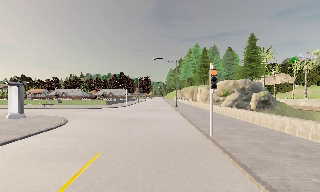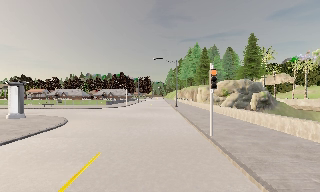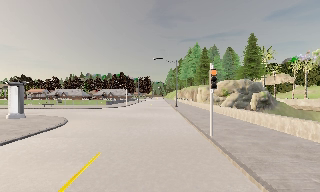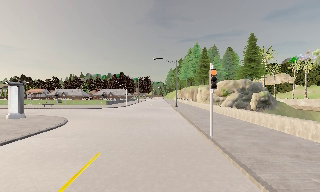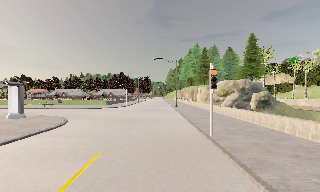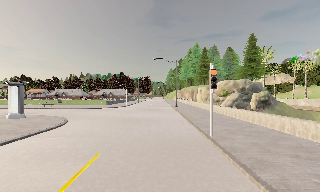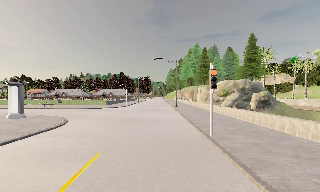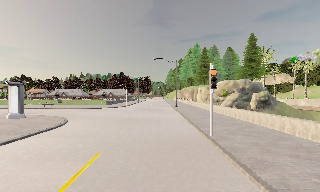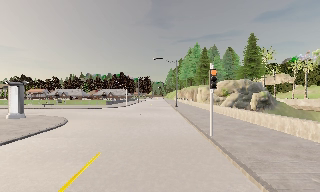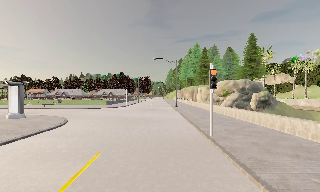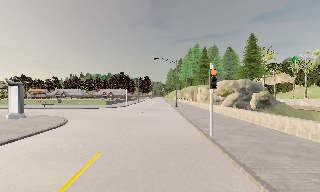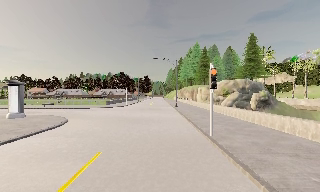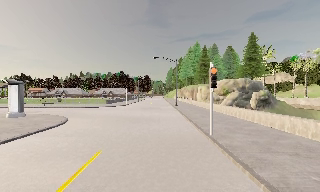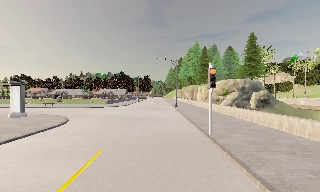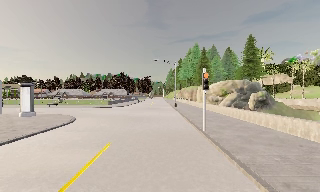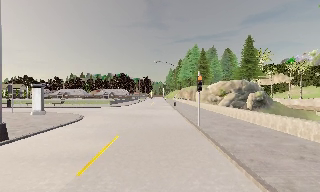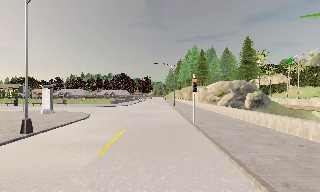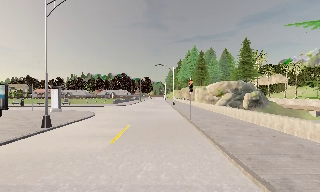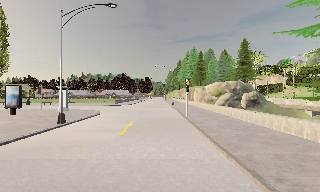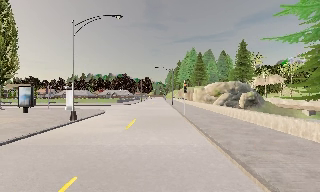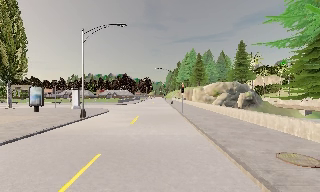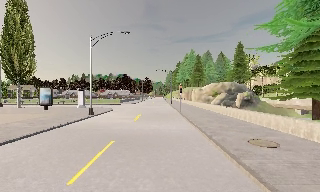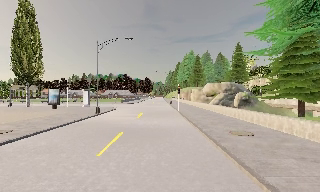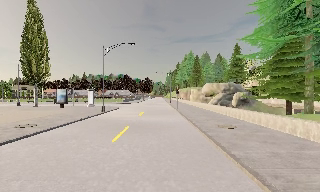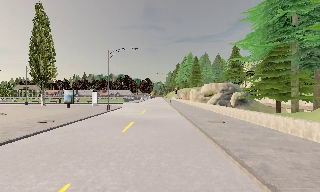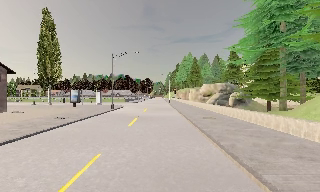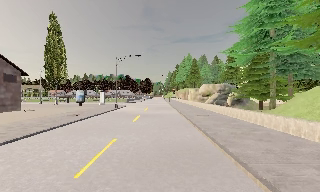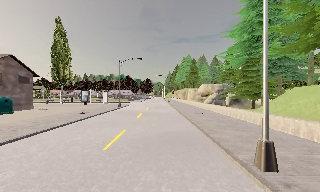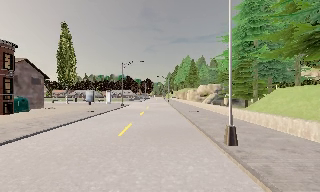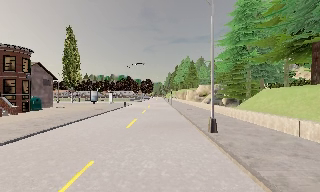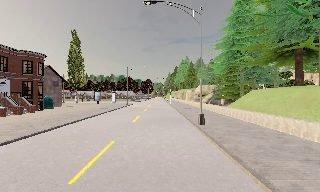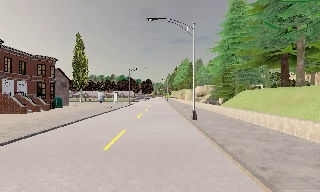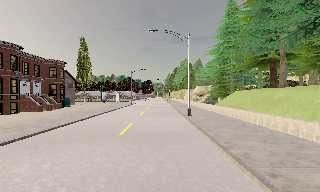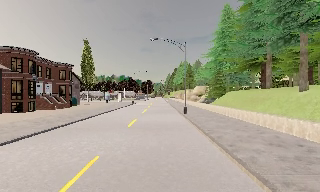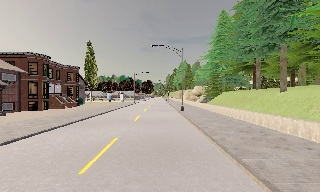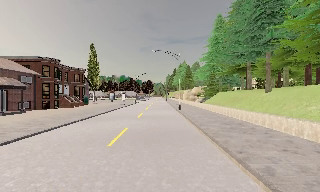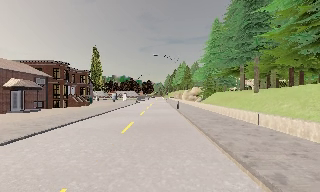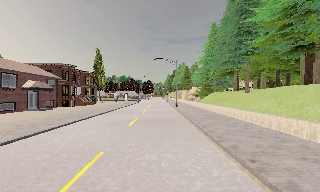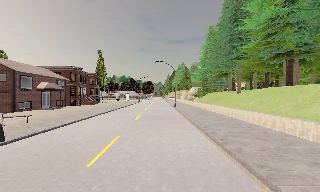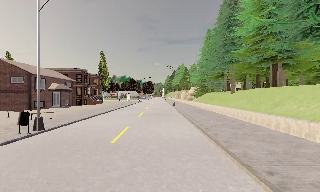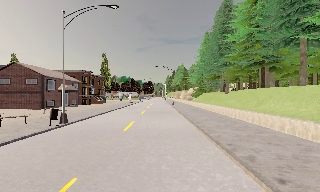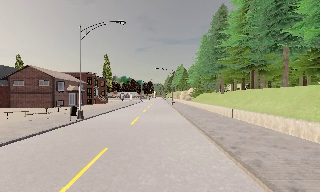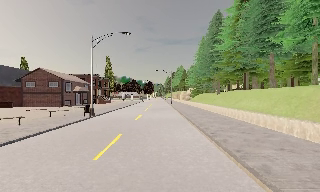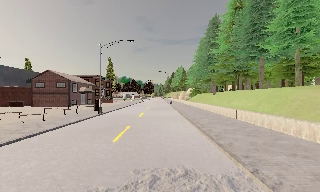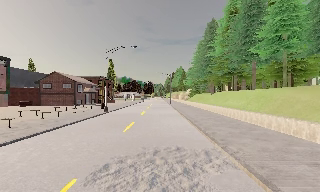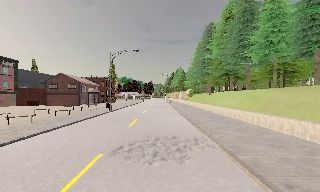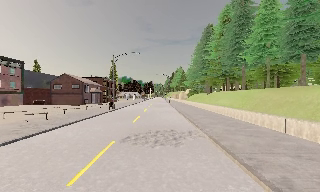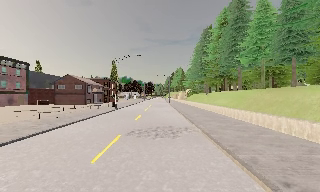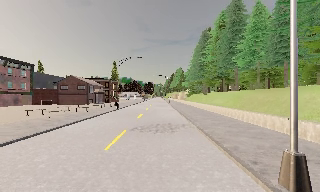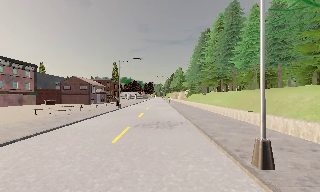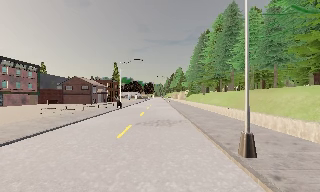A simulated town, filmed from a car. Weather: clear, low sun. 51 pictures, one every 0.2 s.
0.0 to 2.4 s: The camera keeps its place and its aim.
2.4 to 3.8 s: The camera travels backward, about 8 m, so what stands in front gets smaller. It gains speed.
3.8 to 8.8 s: The camera travels backward, about 50 m, so what stands in front gets smaller.
8.8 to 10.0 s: The camera travels backward, about 7 m, so what stands in front gets smaller. It loses speed.
The film runs backward here.
